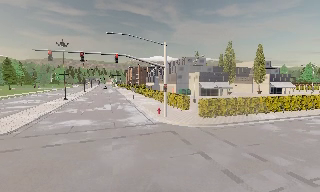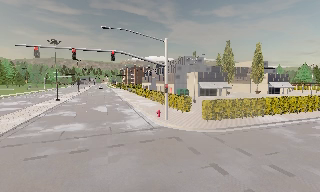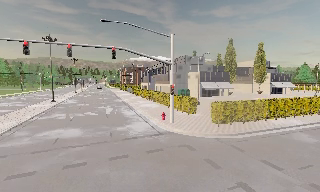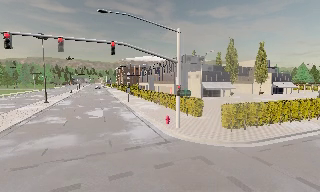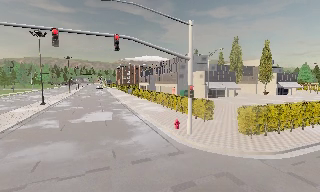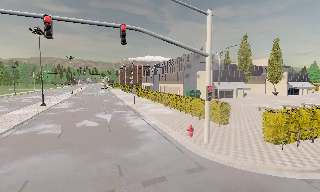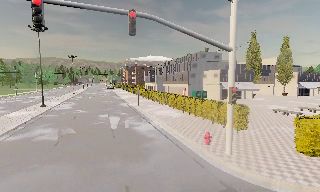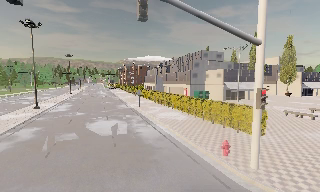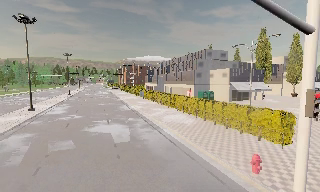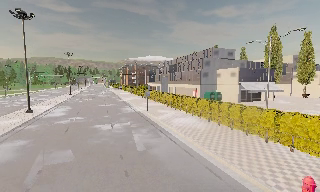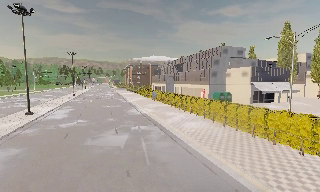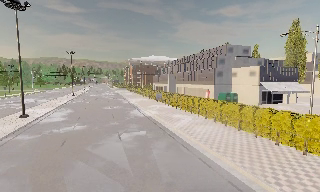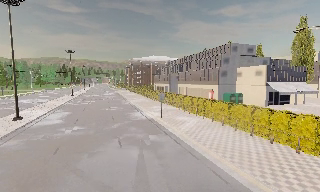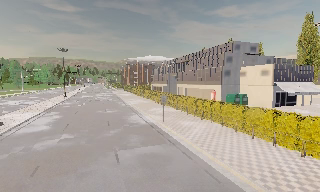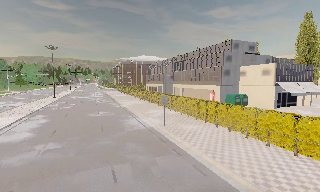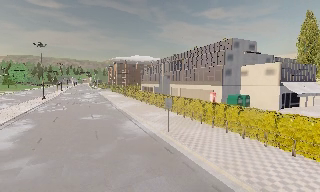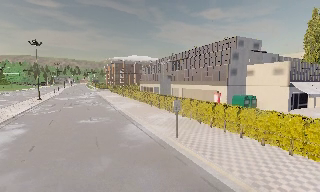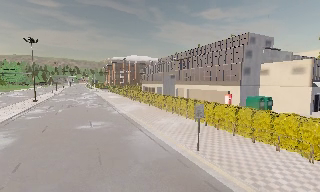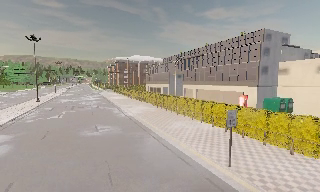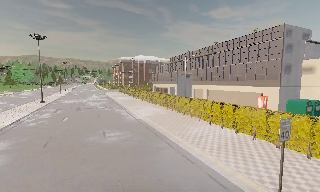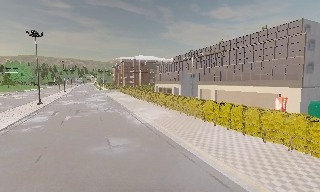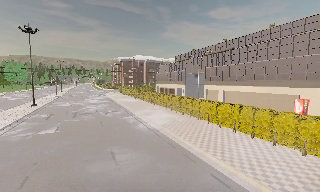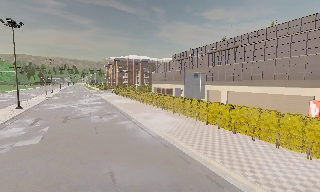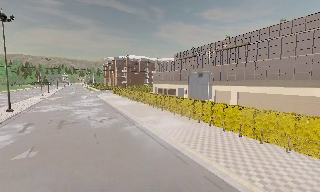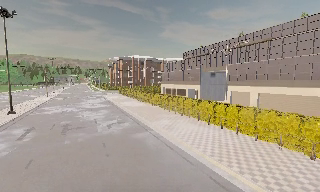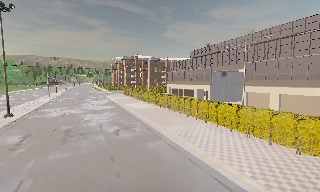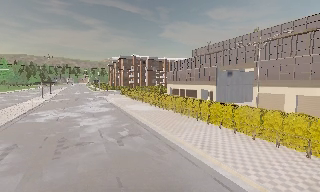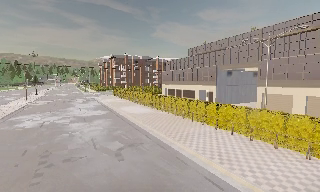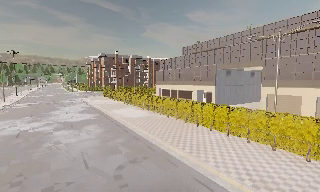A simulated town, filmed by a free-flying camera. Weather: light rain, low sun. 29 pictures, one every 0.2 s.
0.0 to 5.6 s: The camera pans to its right, which is clockwise from overhead, by about 15 degrees. It travels forward and to its left, about 50 m, so what stands in front looms larger.
The film runs forward here.
